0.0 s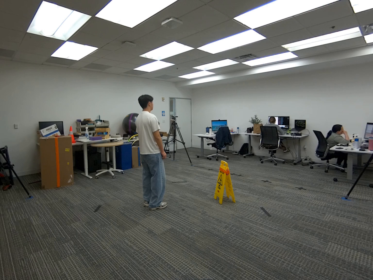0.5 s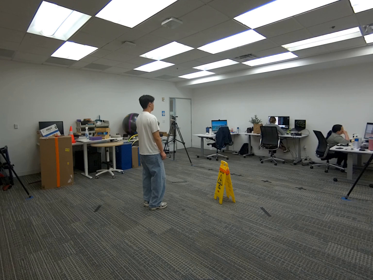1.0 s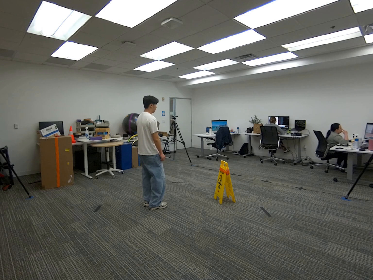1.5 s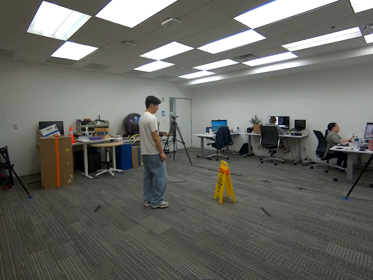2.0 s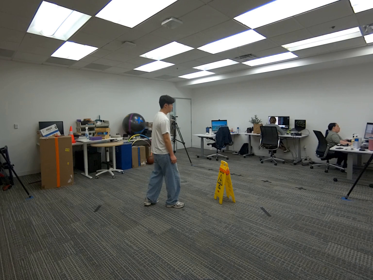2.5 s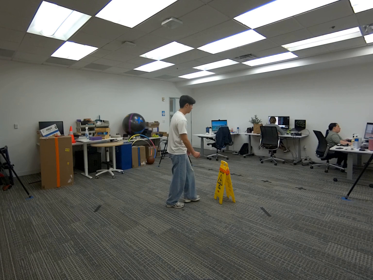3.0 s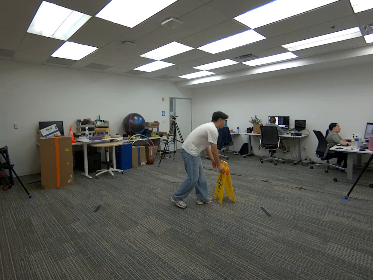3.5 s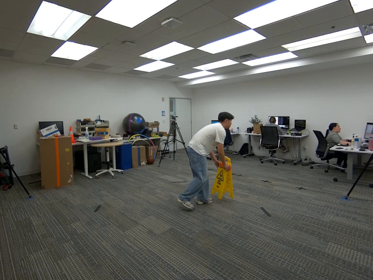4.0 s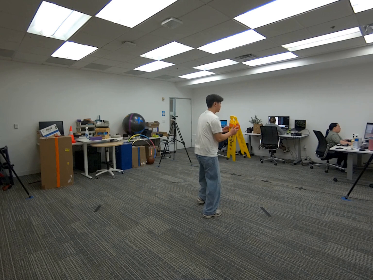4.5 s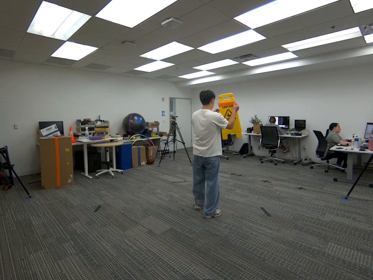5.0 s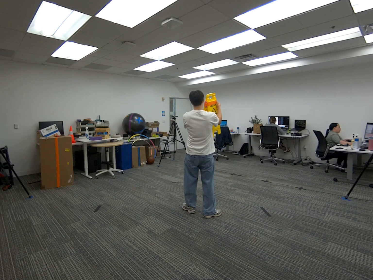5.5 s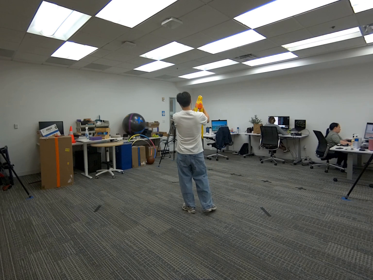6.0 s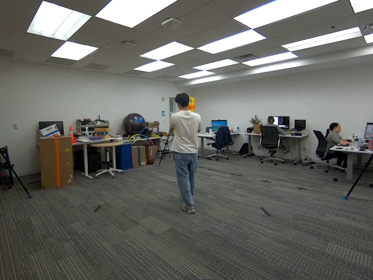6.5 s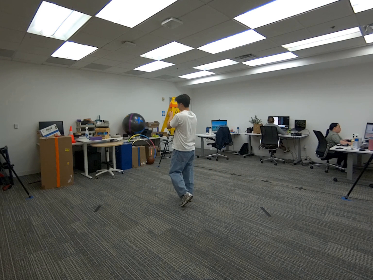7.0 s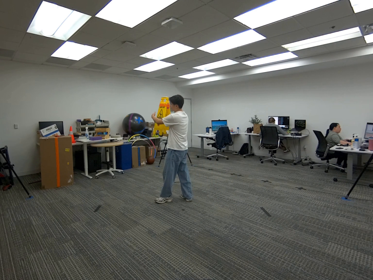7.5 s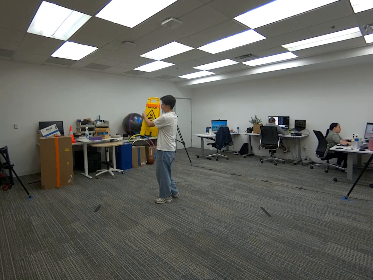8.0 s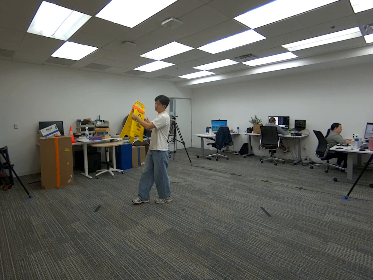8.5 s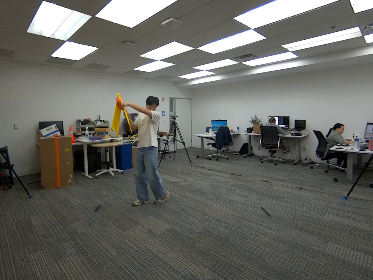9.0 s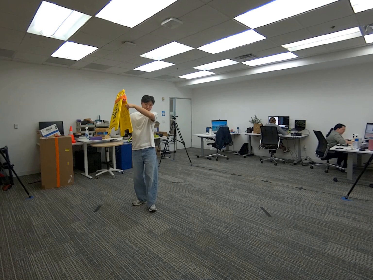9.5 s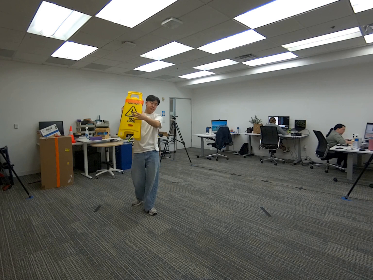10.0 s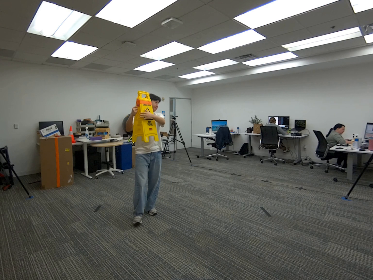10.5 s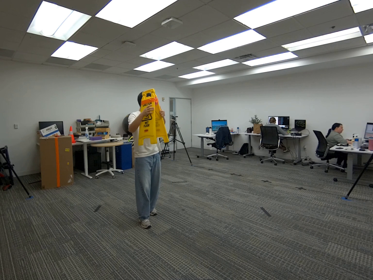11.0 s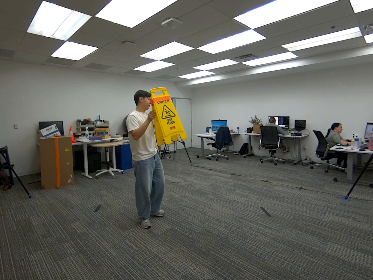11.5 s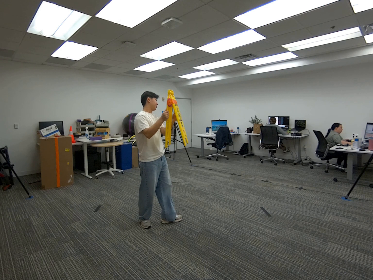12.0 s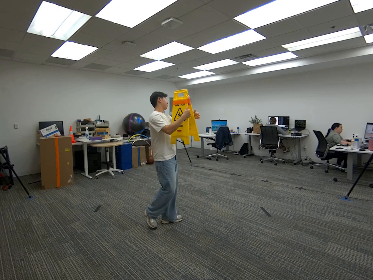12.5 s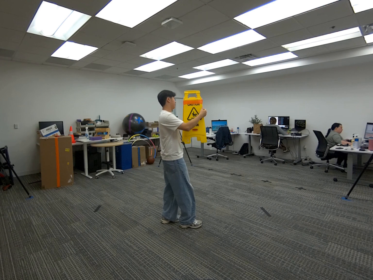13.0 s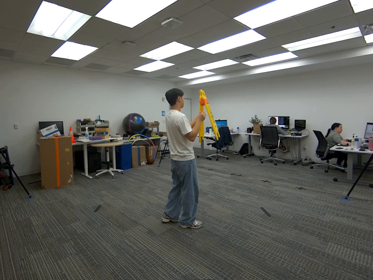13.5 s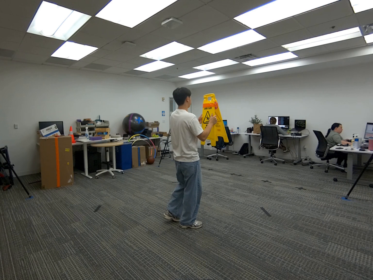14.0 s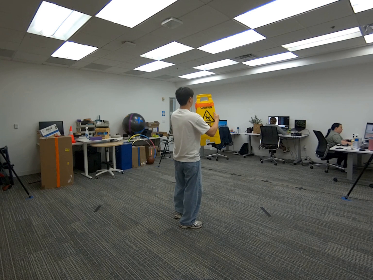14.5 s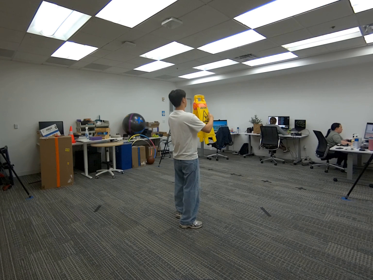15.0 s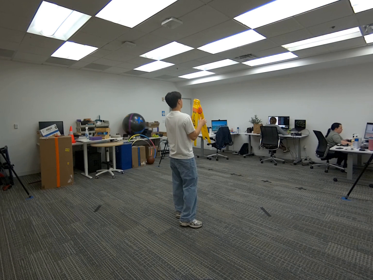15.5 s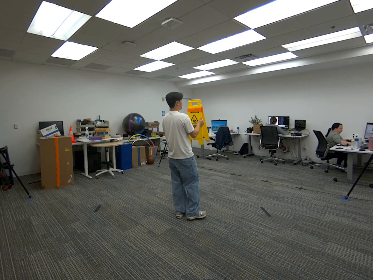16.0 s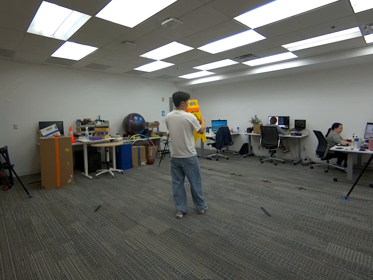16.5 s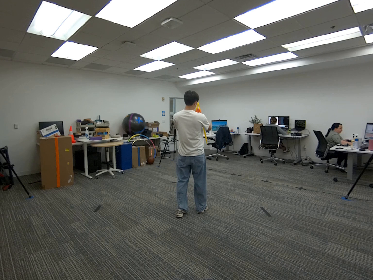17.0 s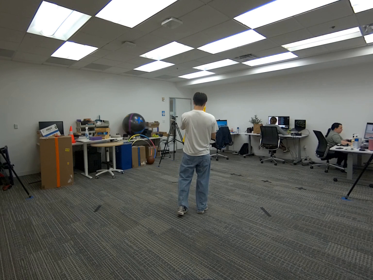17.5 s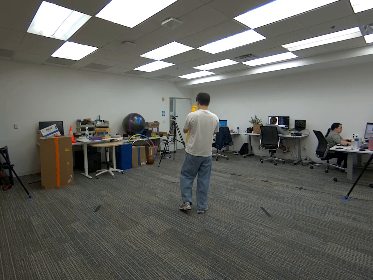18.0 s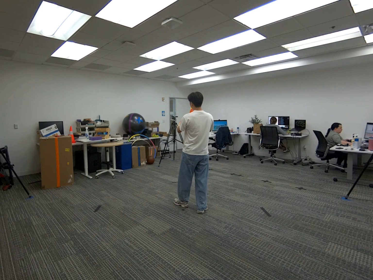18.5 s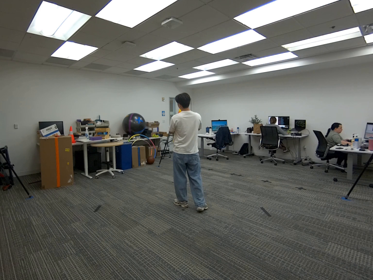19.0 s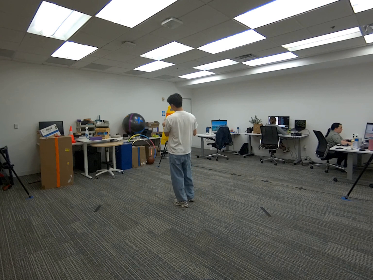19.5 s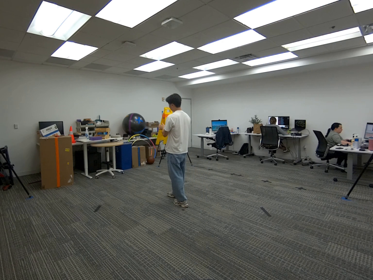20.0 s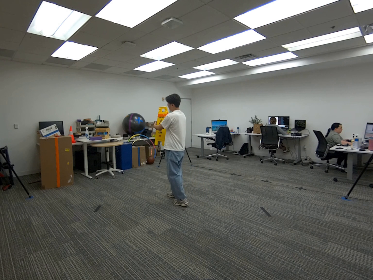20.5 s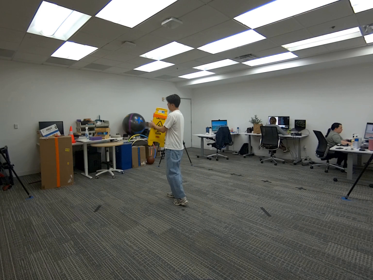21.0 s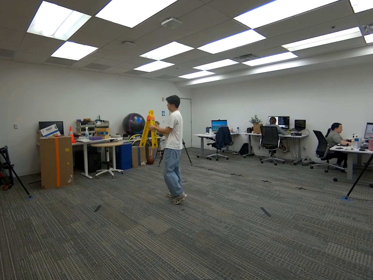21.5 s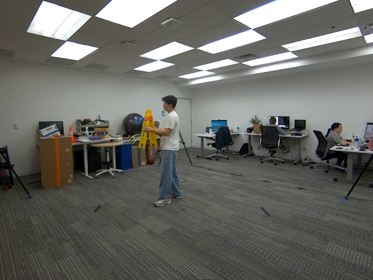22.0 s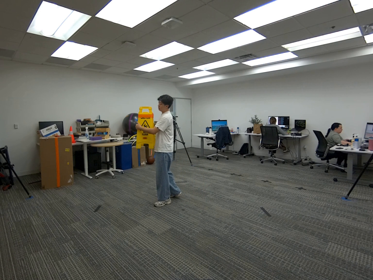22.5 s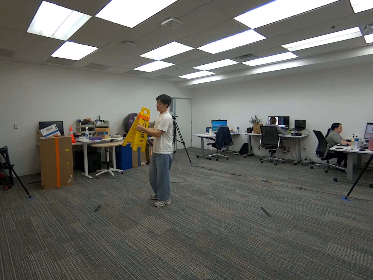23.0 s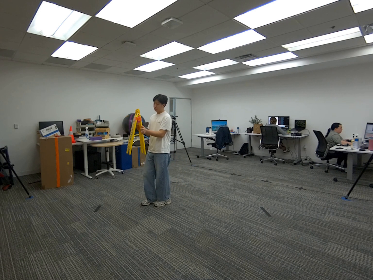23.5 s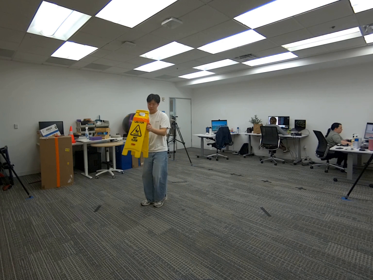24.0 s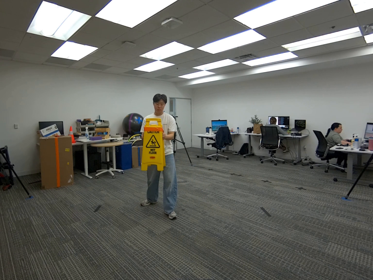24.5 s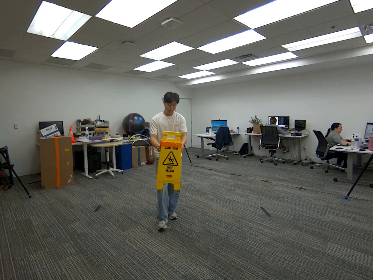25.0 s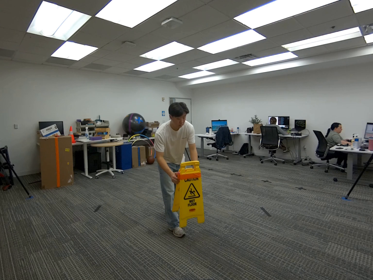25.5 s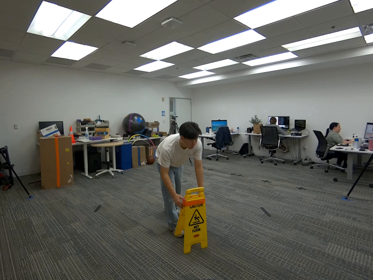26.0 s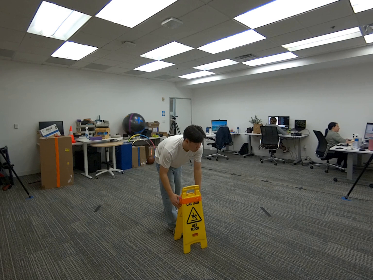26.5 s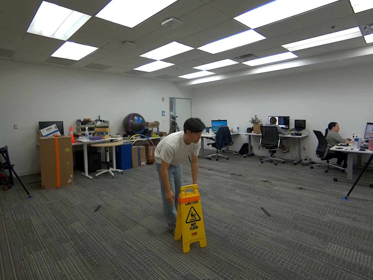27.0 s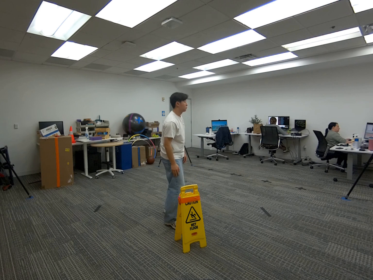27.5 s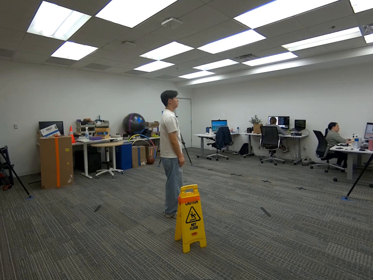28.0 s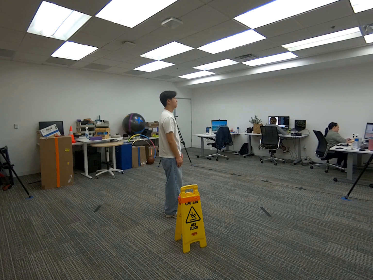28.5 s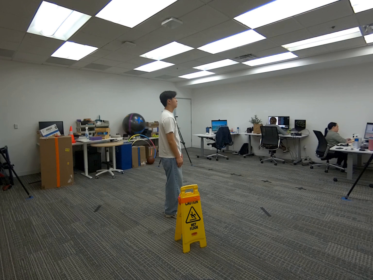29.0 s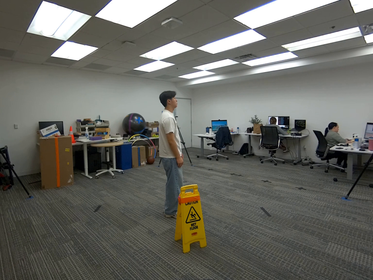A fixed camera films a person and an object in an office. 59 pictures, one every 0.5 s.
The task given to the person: Walk to the wet floor sign and pick it up with both hands. While holding the sign, rotate it in midair as you walk in a circle so it is visible from all angles. When finished, place the sign back on the ground.
